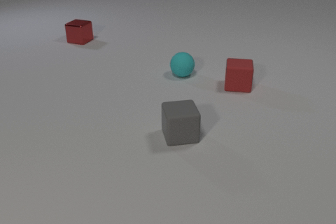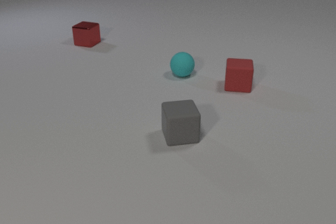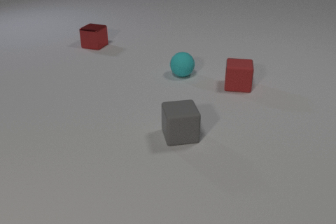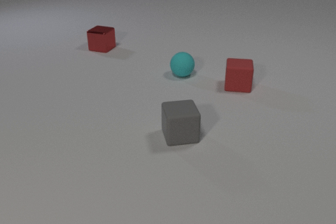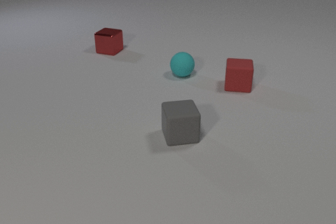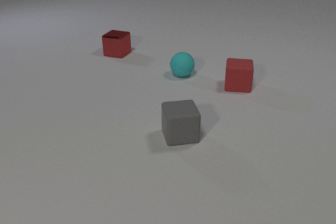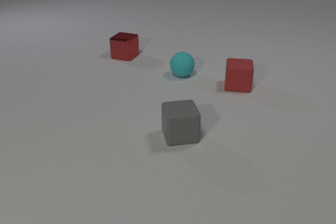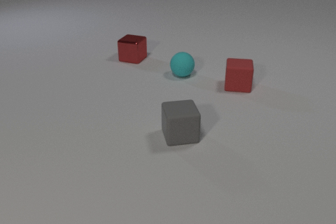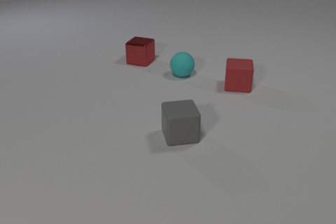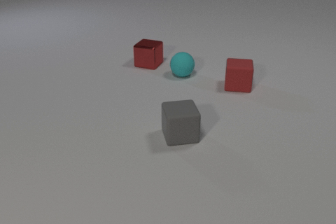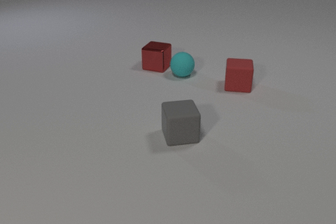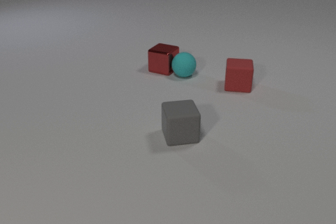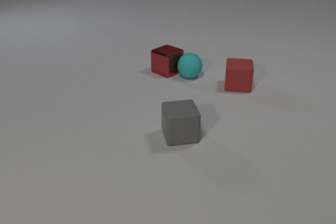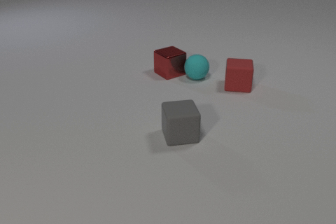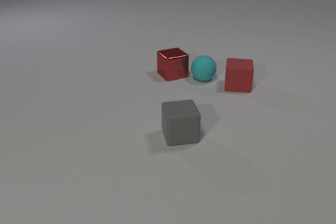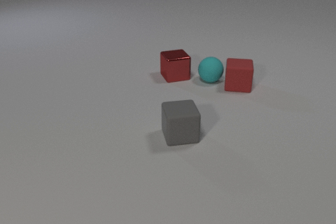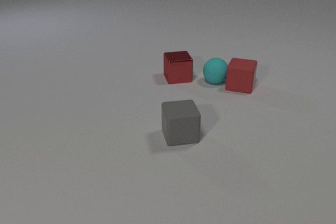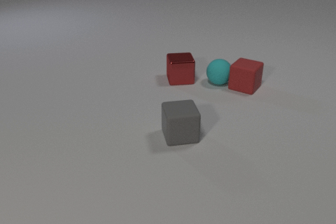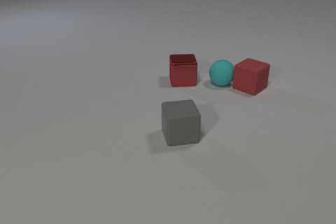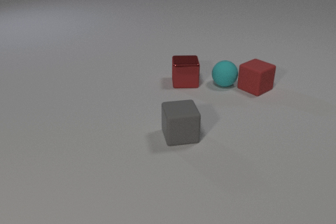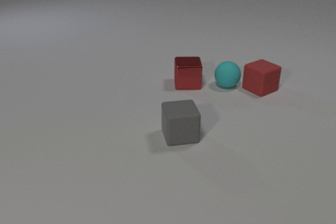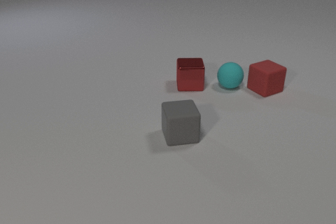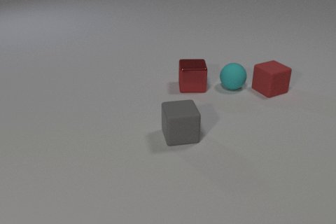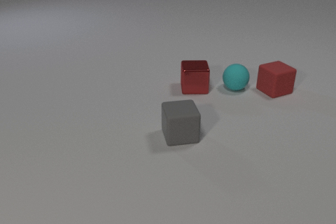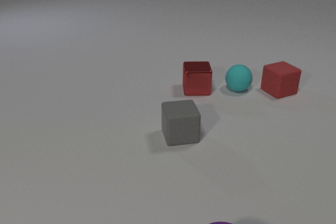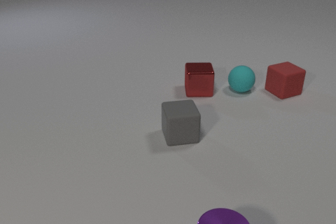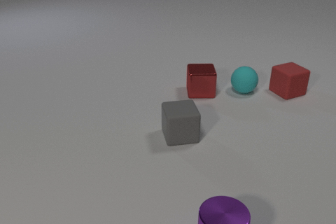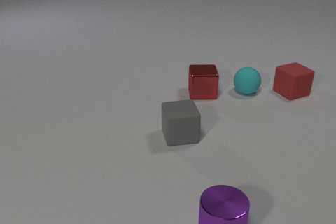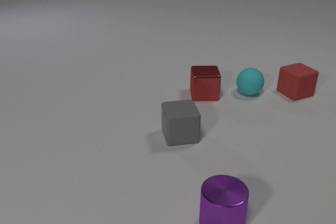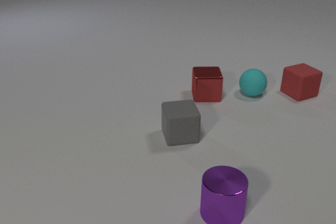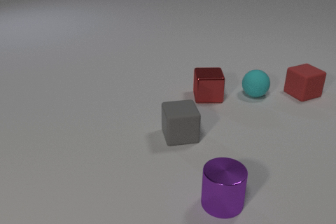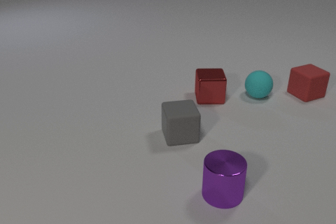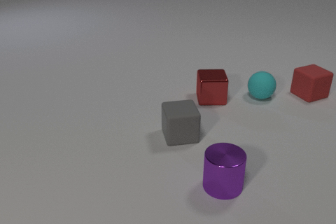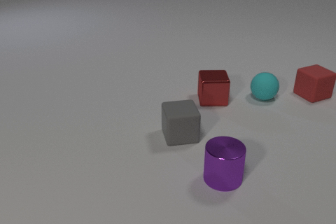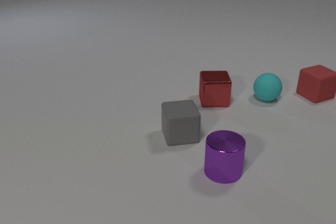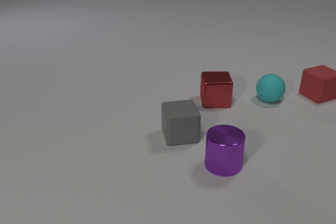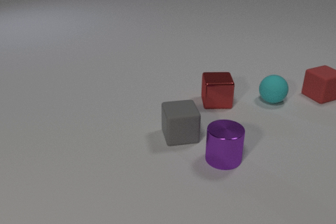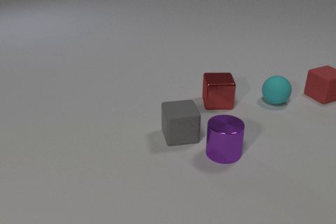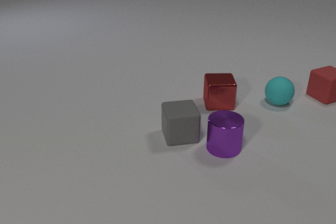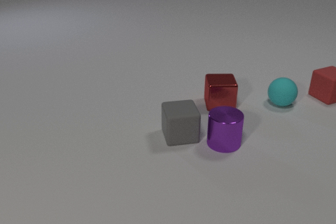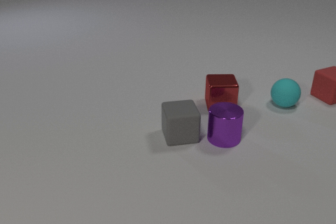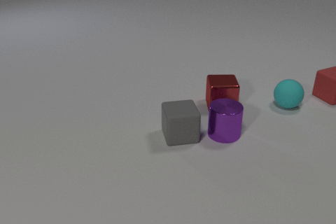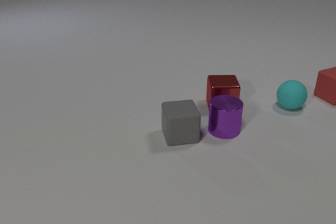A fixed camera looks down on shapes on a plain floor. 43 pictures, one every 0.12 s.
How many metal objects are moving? 2.
What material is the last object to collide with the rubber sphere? rubber.
How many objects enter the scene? 1.
0.00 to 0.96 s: The red metal cube slides toward the camera and to the right.
0.96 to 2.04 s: The red metal cube slides toward the camera and to the right, spins so that its near face slides to the left, clockwise seen from above. The cyan rubber sphere rolls to the right and toward the camera. The red rubber cube slides to the right, spins so that its near face slides to the left, clockwise seen from above. The red metal cube and the cyan rubber sphere collide. The cyan rubber sphere and the red rubber cube collide.
2.04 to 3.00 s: The red metal cube slides toward the camera and to the right. The cyan rubber sphere rolls to the right and toward the camera. The red rubber cube slides to the right, spins so that its near face slides to the left, clockwise seen from above. The purple metal cylinder comes in at the bottom edge, slides away from the camera.
3.00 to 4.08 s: The red metal cube slides toward the camera and to the right. The cyan rubber sphere rolls to the right and toward the camera. The red rubber cube slides to the right. The purple metal cylinder slides away from the camera.
4.08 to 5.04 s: The red metal cube slides toward the camera and to the right. The cyan rubber sphere rolls to the right and toward the camera. The red rubber cube slides to the right. The purple metal cylinder slides away from the camera.
